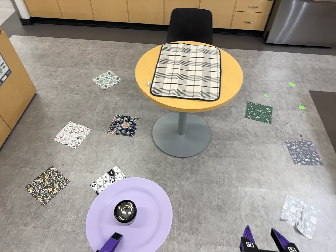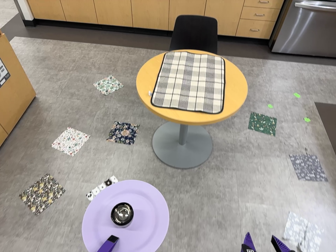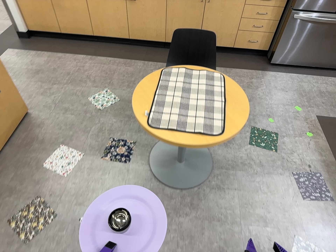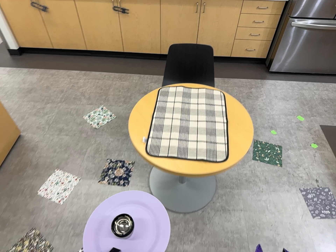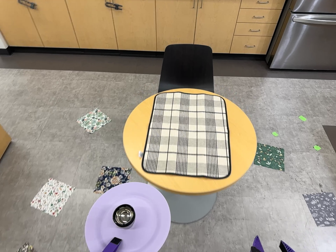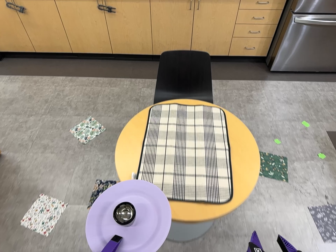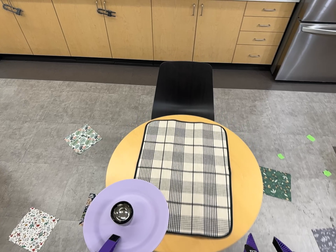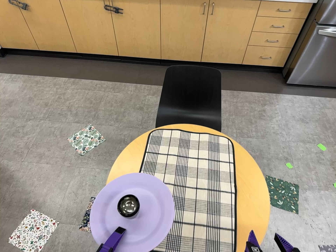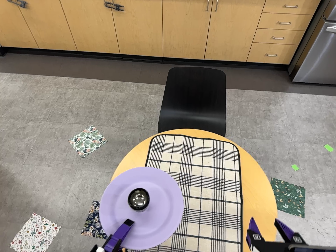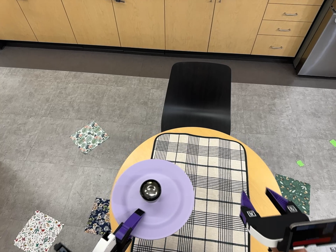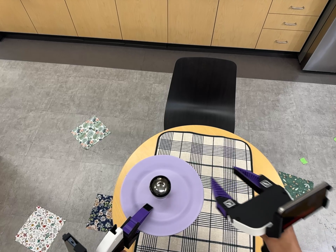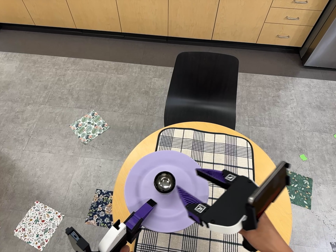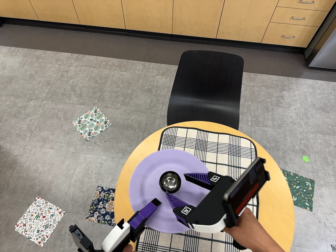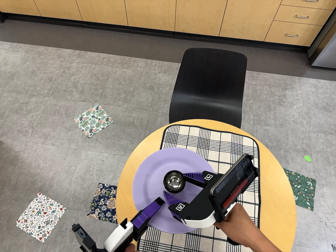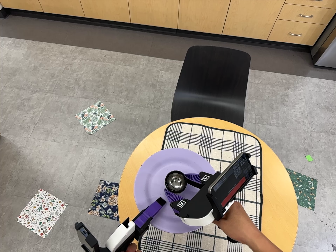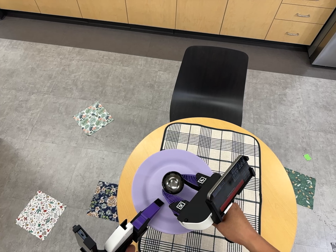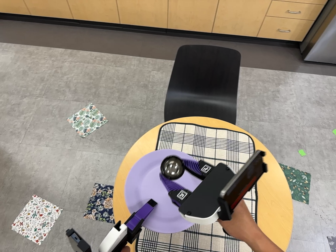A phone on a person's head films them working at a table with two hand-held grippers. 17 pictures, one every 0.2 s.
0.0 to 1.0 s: The camera travels toward the top of its view and forward, about 70 cm, so close, fixed things drift downward.
1.0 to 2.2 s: The camera travels toward the top of its view and forward, about 40 cm, so close, fixed things drift downward. Its aim tips toward the bottom of its view by about 10 degrees.
2.2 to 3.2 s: The camera shifts only a little, or ends up much as it began.
The film runs forward here.
